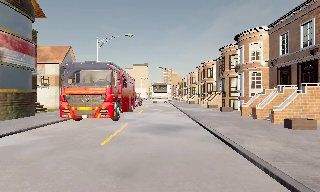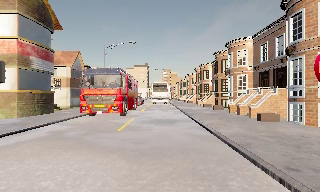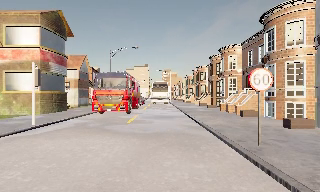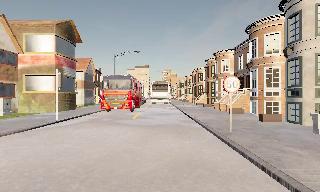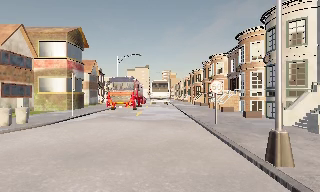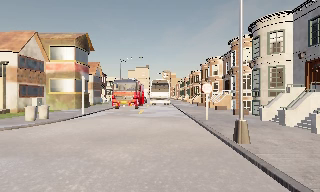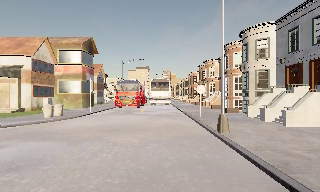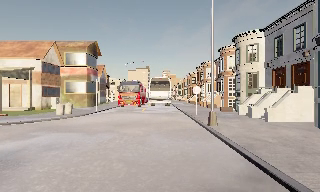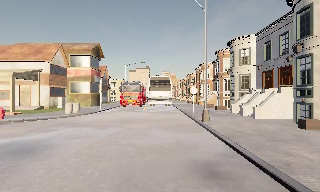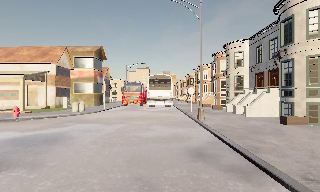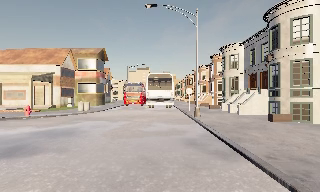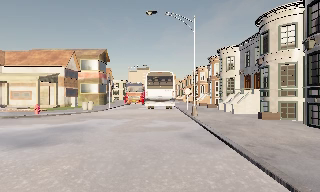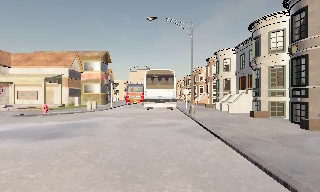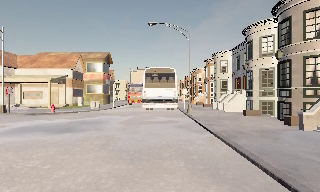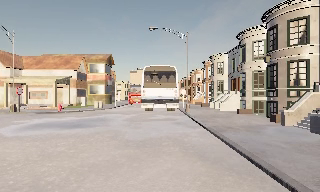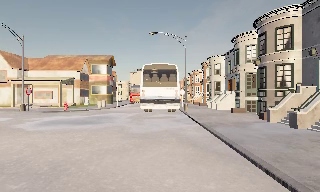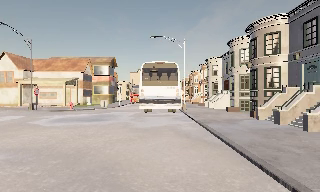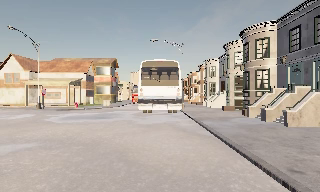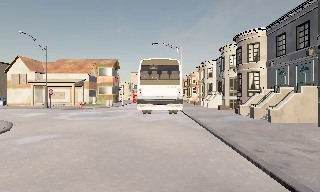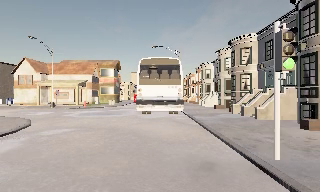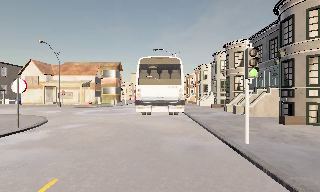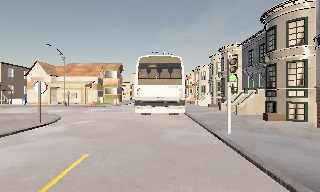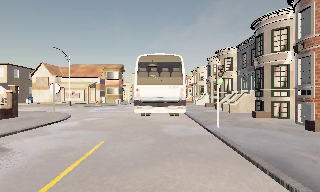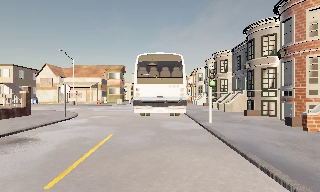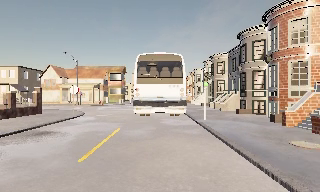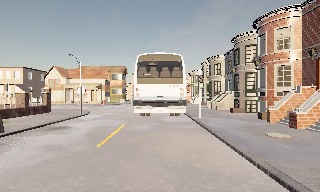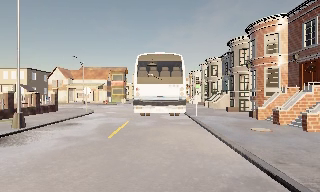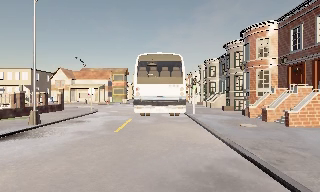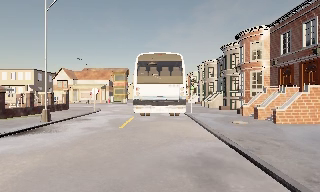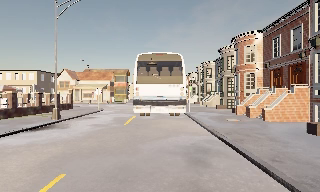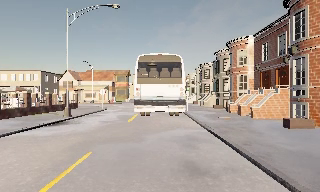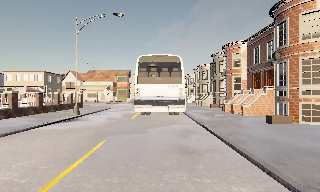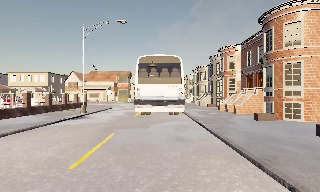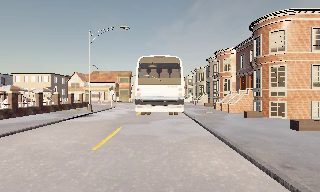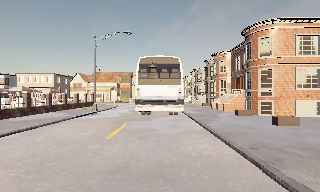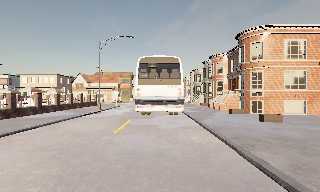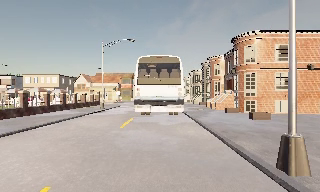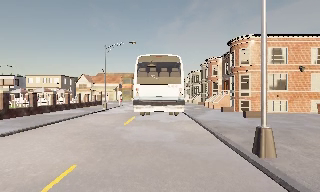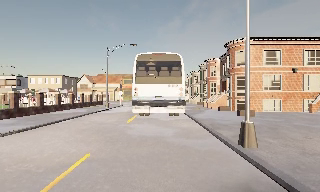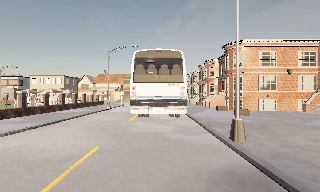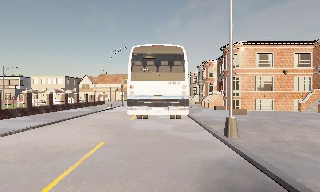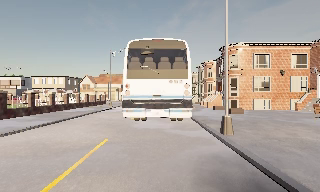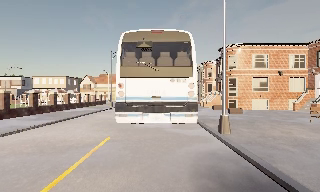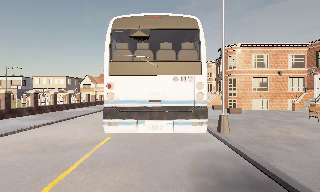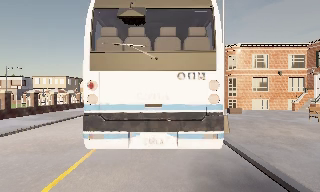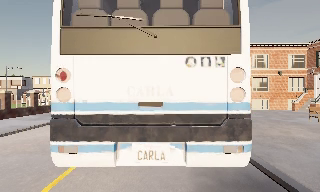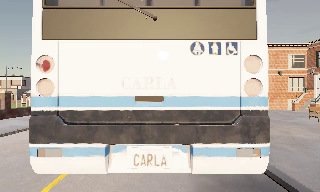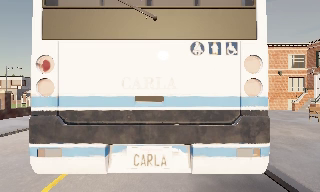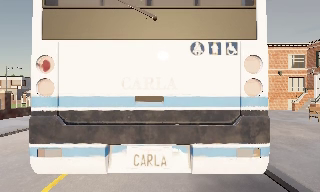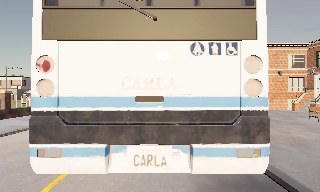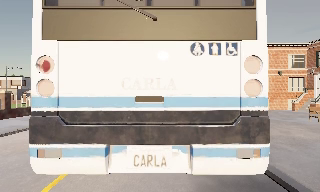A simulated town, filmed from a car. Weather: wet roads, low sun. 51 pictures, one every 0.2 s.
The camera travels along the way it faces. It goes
backward.
0.0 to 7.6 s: The camera travels backward, about 45 m, so what stands in front gets smaller.
7.6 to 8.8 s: The camera travels backward, about 2 m, so what stands in front gets smaller. It loses speed.
8.8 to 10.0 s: The camera keeps its place and its aim.
The film runs backward here.
